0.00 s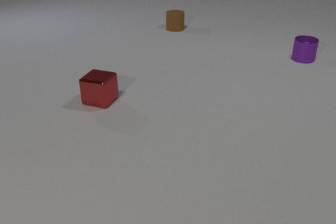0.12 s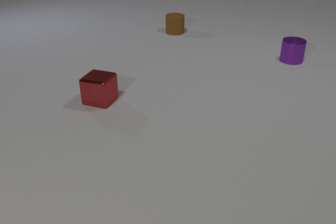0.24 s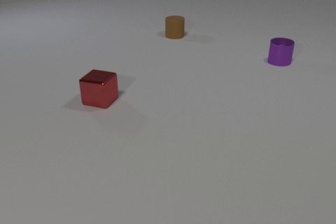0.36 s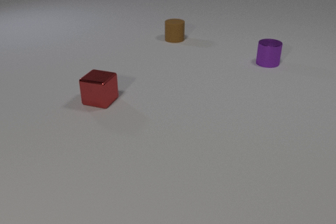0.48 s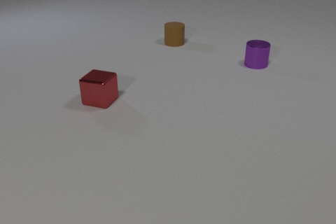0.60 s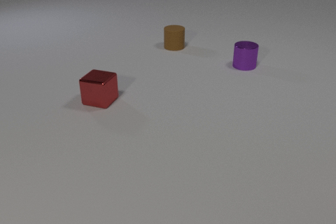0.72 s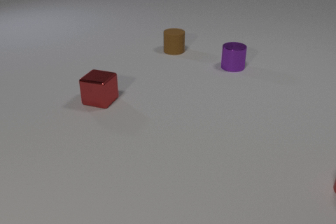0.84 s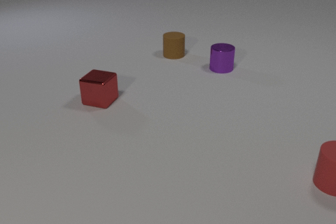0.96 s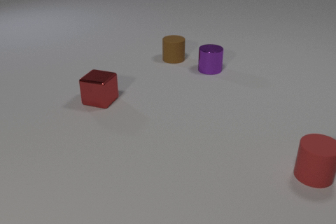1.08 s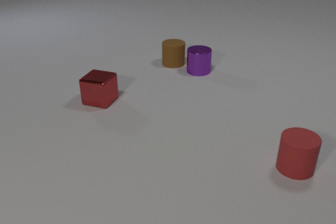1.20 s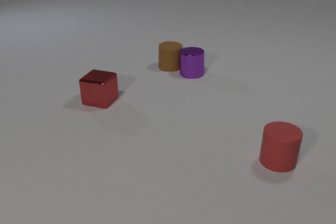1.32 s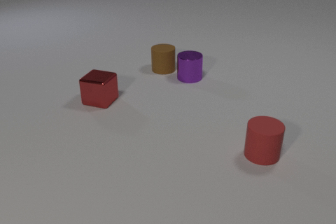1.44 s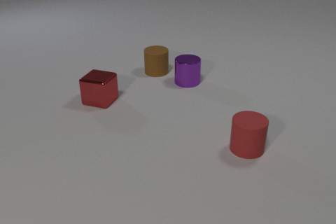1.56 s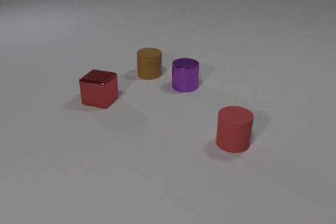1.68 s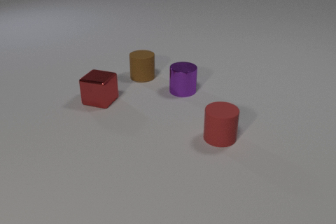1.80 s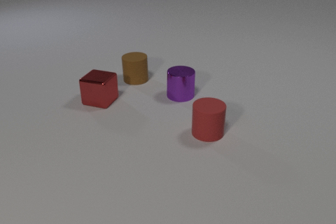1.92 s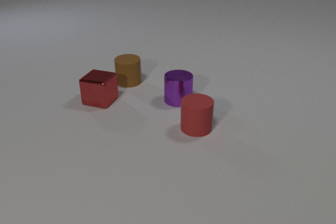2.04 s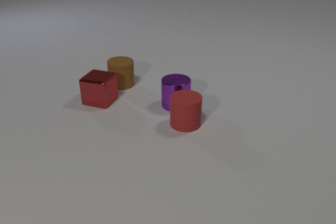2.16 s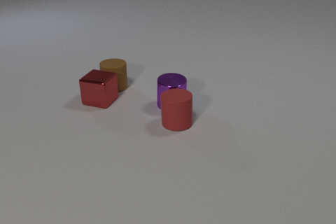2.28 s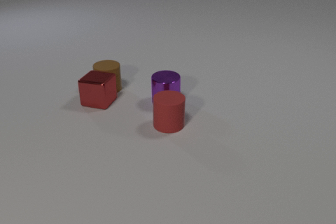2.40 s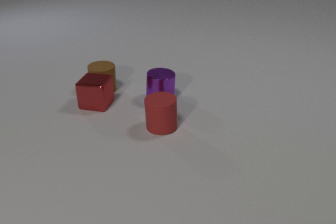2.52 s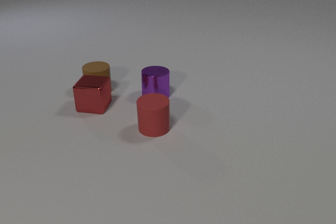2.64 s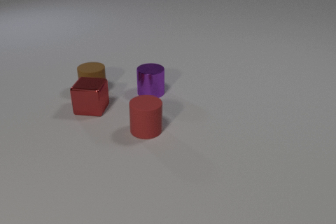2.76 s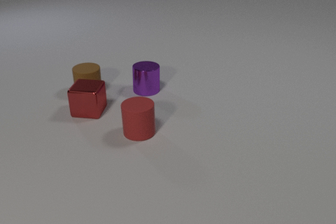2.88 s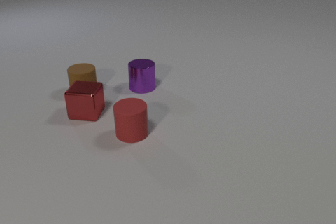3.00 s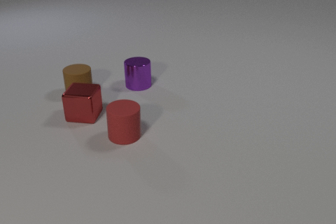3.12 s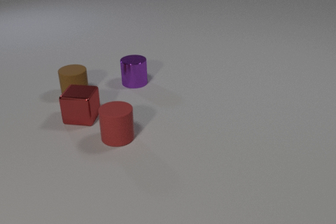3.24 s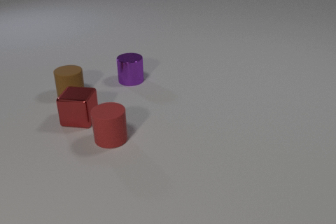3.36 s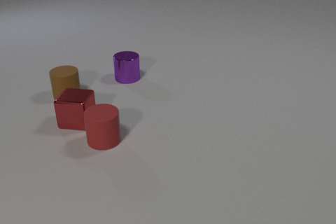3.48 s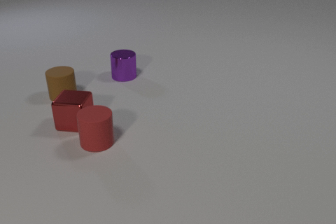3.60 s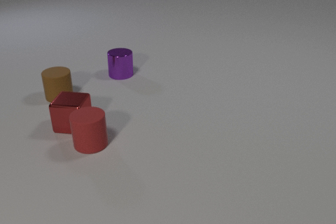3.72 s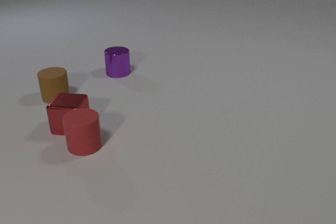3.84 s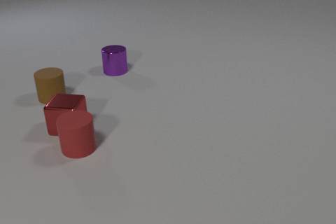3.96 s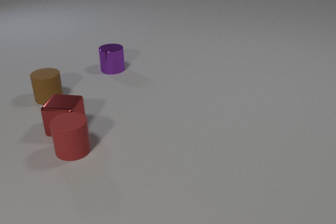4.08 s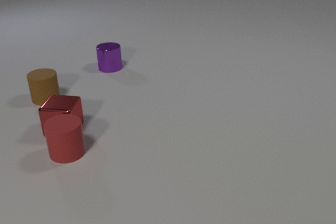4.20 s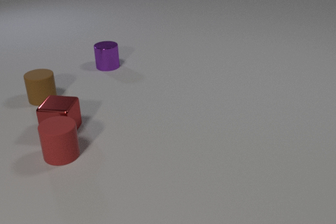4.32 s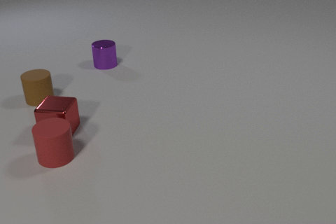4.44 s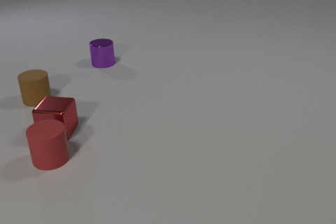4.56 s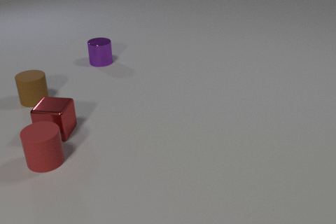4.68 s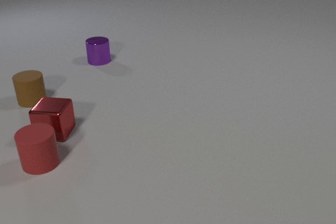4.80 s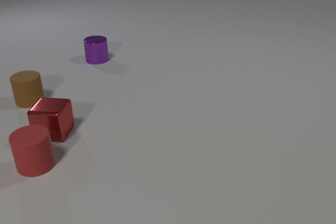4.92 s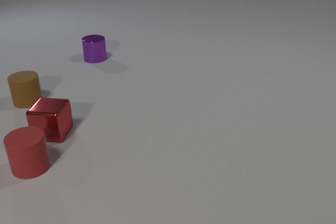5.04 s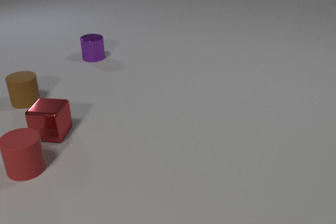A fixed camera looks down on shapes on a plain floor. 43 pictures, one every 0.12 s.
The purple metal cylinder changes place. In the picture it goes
to the left.
The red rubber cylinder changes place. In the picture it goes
to the left.
0.00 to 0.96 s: The purple metal cylinder slides to the left and toward the camera. The brown rubber cylinder slides toward the camera. The red rubber cylinder comes in at the right edge, slides to the left.
0.96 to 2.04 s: The purple metal cylinder slides toward the camera and to the left. The brown rubber cylinder slides toward the camera and to the left. The red rubber cylinder slides to the left and away from the camera. The purple metal cylinder and the brown rubber cylinder collide.
2.04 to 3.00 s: The purple metal cylinder slides away from the camera and to the left. The brown rubber cylinder slides to the left. The red rubber cylinder slides to the left. The red metal cube slides toward the camera and to the left. The purple metal cylinder and the red rubber cylinder collide. The brown rubber cylinder and the red metal cube collide.
3.00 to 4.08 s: The purple metal cylinder slides away from the camera and to the left. The brown rubber cylinder slides to the left. The red rubber cylinder slides to the left. The red metal cube slides toward the camera and to the left. The red rubber cylinder and the red metal cube collide.
4.08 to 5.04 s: The purple metal cylinder slides away from the camera and to the left. The brown rubber cylinder slides to the left. The red rubber cylinder slides to the left. The red metal cube slides to the left.
What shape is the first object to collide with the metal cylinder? cylinder.
How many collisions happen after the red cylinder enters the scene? 4.
Are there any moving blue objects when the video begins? no.
